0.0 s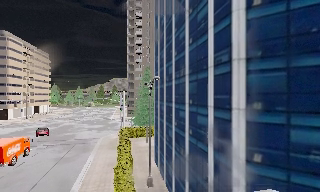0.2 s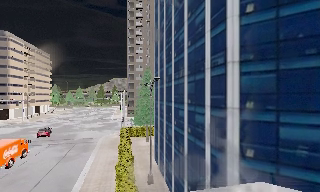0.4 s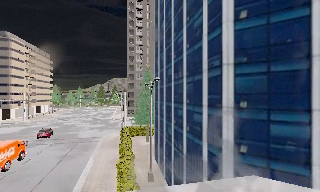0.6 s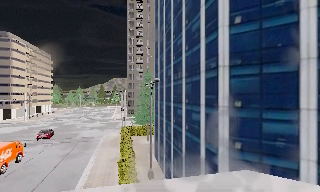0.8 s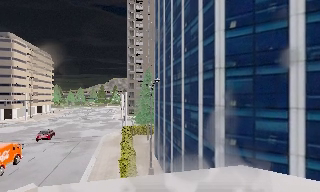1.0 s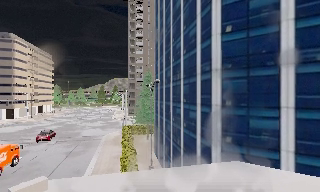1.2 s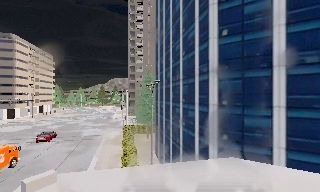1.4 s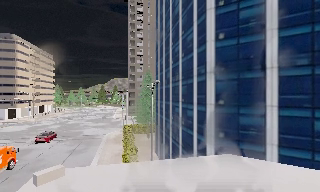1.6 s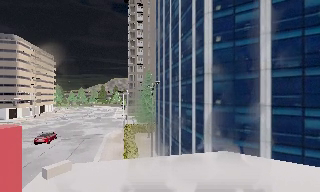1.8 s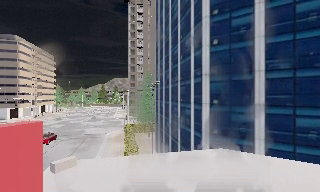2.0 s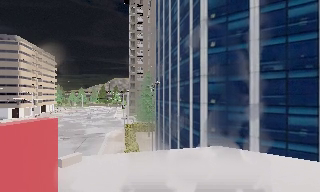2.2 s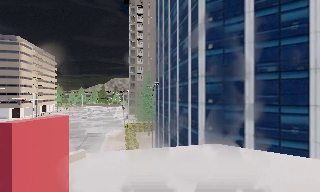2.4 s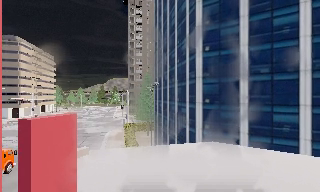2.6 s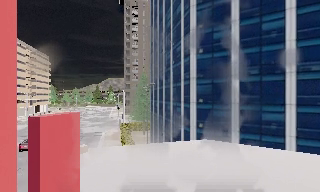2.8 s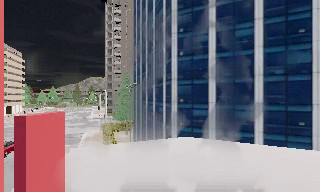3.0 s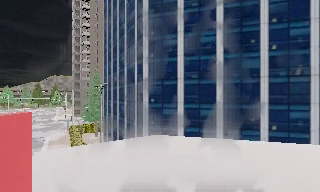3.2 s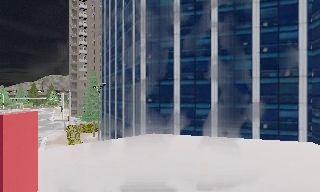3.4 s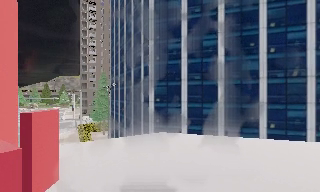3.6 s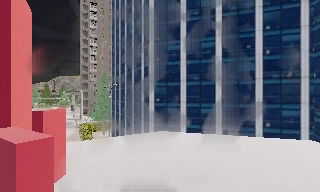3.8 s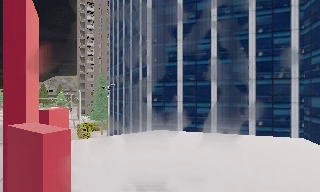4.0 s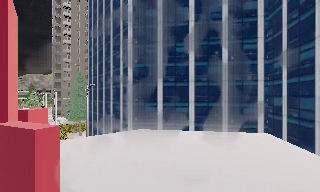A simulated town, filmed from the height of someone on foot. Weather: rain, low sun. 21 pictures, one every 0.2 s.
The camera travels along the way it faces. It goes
backward.
0.0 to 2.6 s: The camera travels backward, about 5 m, so what stands in front gets smaller.
2.6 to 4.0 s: The scene slides to the left, as the camera pans about 20 degrees to its right. It travels backward, about 2.5 m, so what stands in front gets smaller.
The film runs backward here.
